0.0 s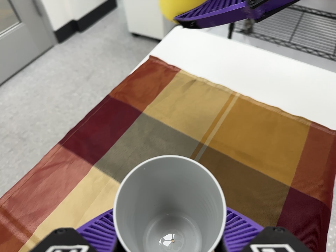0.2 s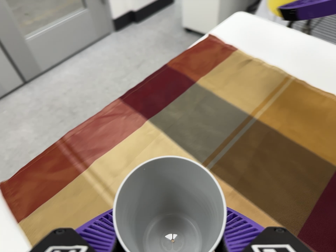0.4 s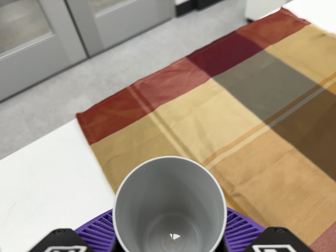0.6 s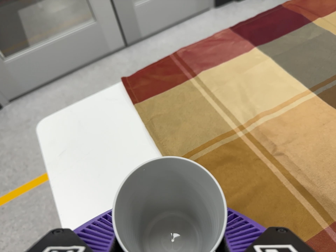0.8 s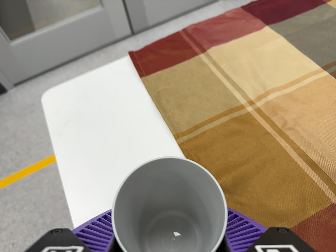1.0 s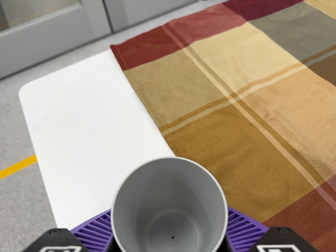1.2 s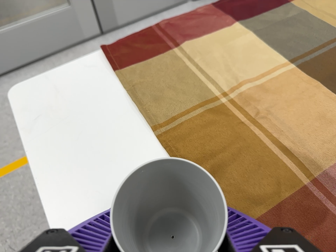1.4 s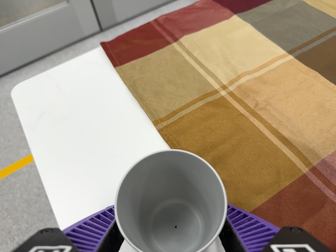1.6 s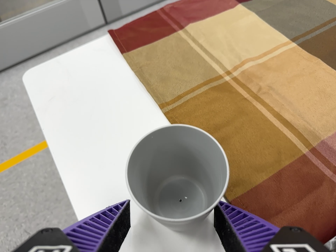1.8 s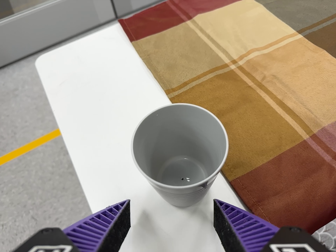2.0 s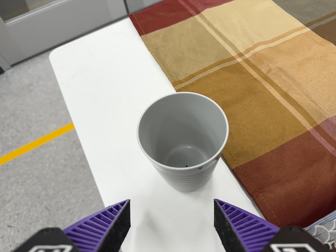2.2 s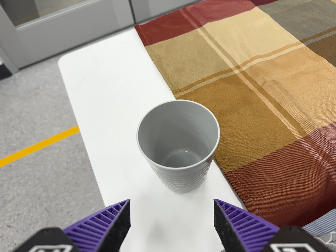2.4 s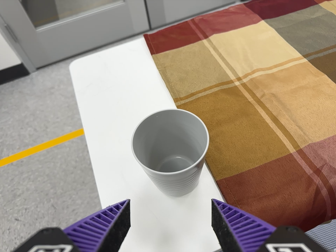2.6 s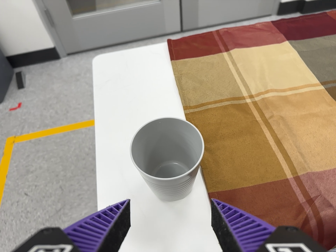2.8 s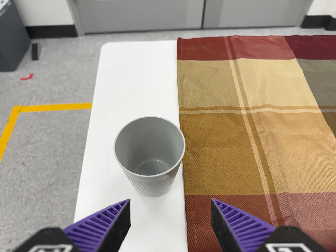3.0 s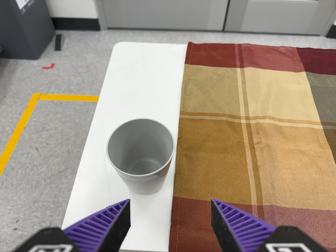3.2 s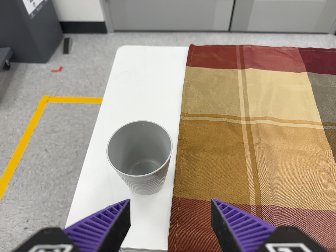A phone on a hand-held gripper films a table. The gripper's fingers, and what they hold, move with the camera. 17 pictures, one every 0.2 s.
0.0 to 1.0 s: The scene slides to the right, as the camera pans about 20 degrees to its left. It travels toward the bottom of its view, about 24 cm, so close, fixed things drift upward. It rolls about its line of sight by about 20 degrees, and the scene rotates clockwise.
1.0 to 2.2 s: The camera travels backward and toward the bottom of its view, about 8 cm, so what stands in front gets smaller.
2.2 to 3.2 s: The camera pans to its left by about 15 degrees. It travels to its right and backward, about 12 cm. It rolls about its line of sight by about 25 degrees, and the scene rotates clockwise.
The film runs backward here.
